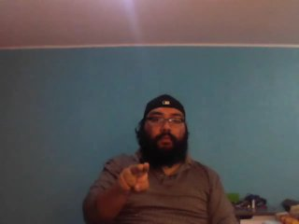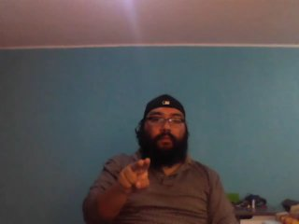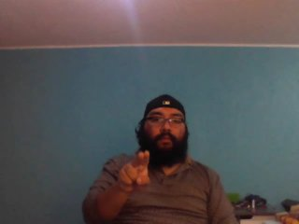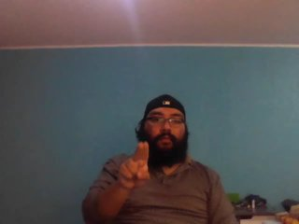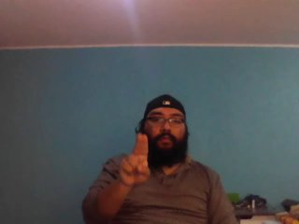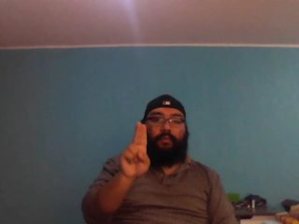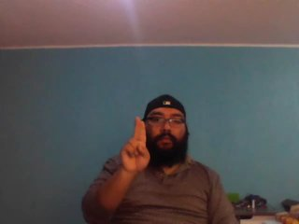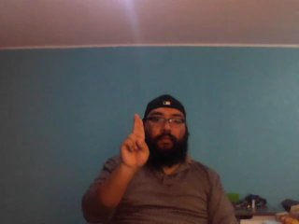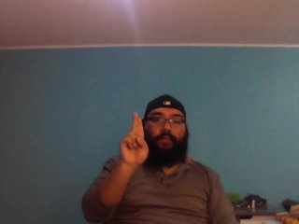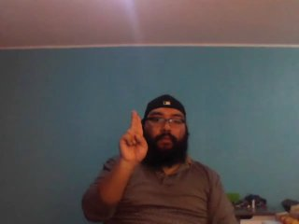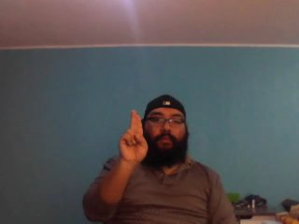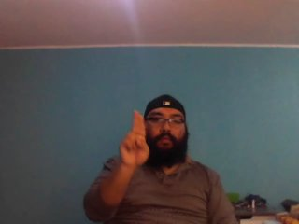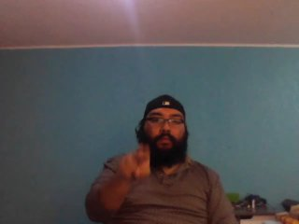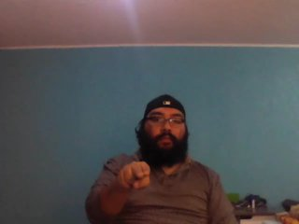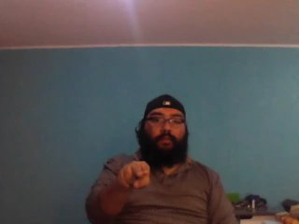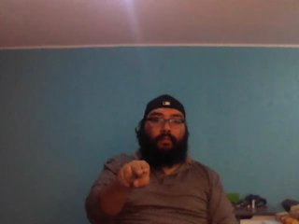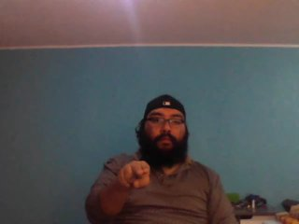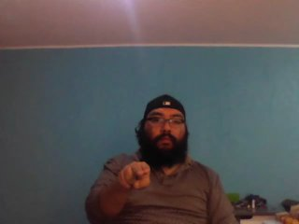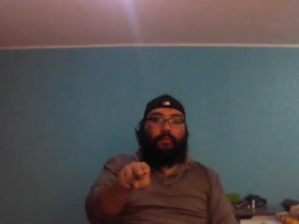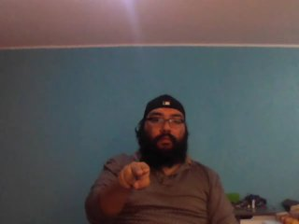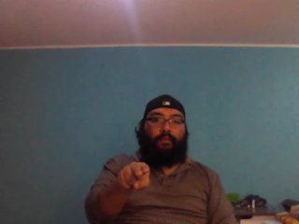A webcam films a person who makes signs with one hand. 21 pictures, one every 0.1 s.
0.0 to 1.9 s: Click with two fingers.
